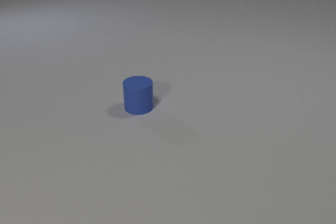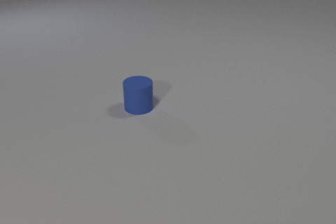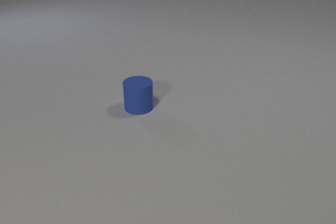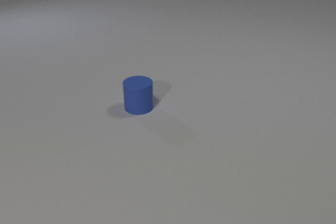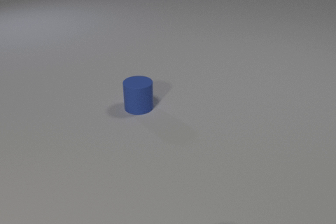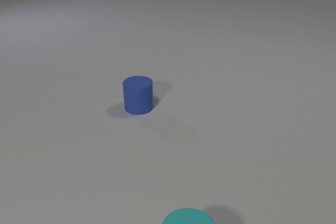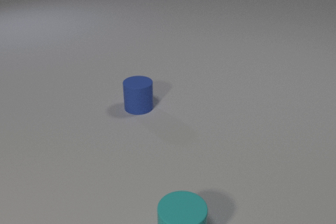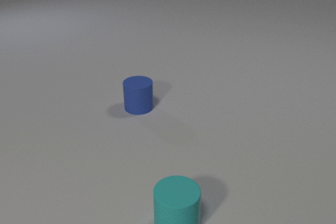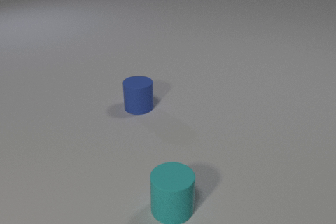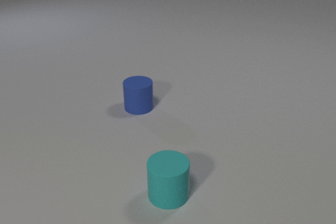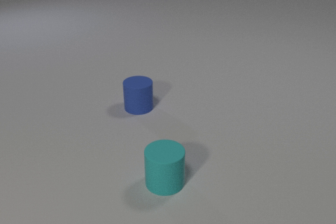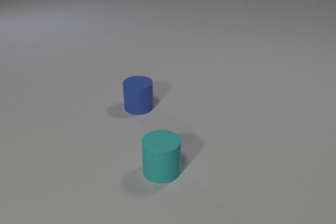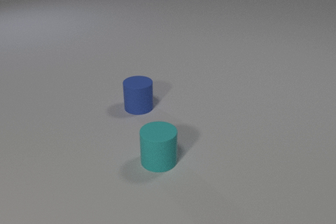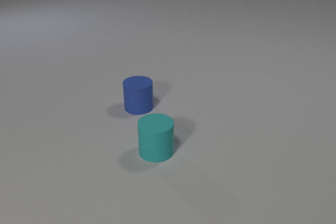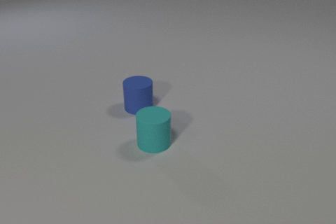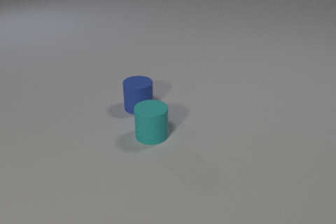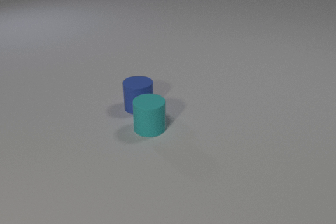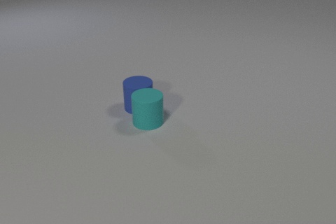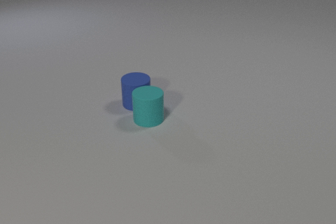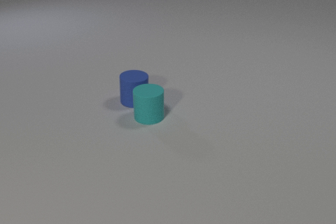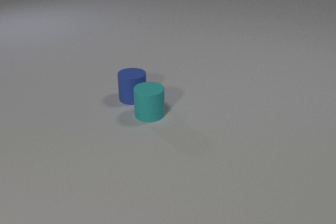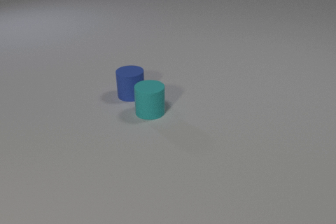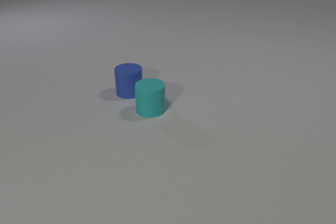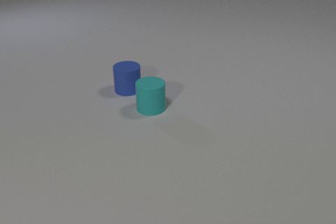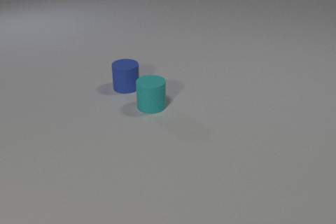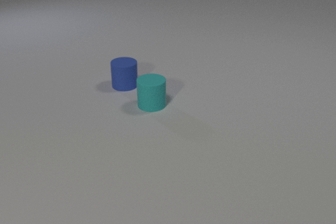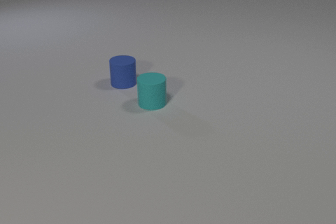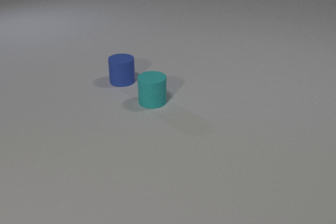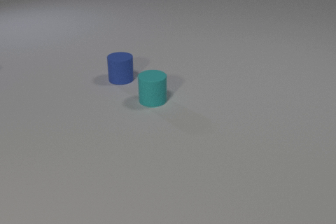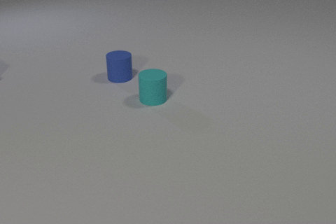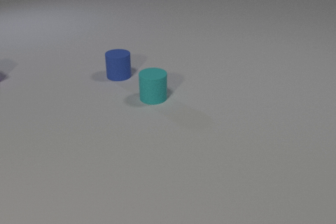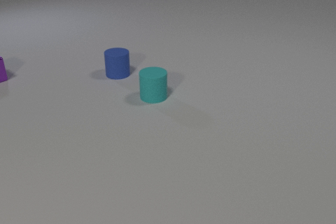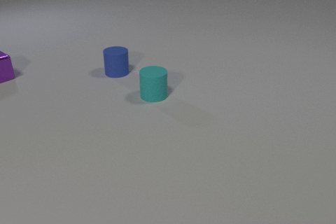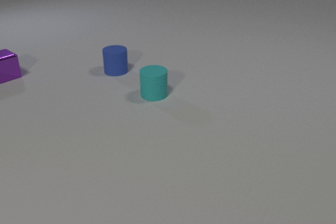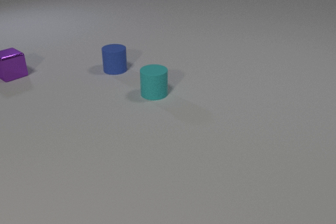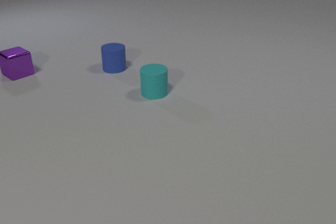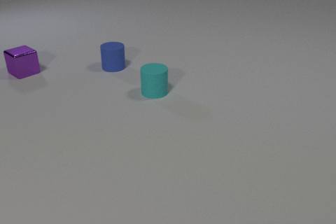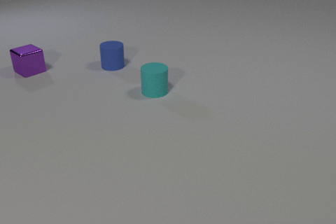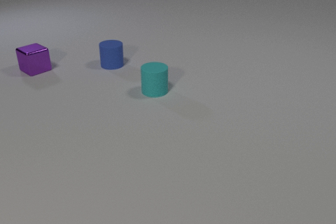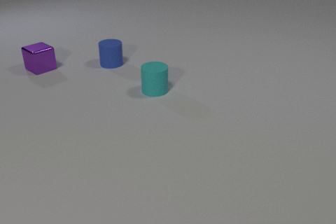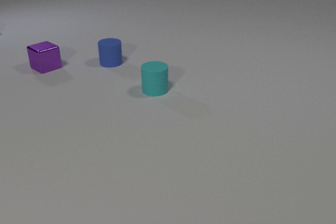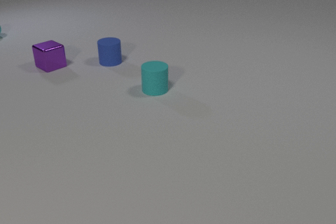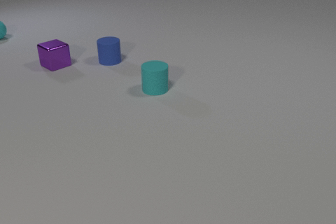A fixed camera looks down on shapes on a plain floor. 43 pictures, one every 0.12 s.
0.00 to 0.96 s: The cyan rubber cylinder comes in at the bottom edge, slides away from the camera.
0.96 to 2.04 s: The cyan rubber cylinder slides away from the camera. The cyan rubber cylinder and the blue rubber cylinder collide.
2.04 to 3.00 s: The cyan rubber cylinder slides away from the camera. The blue rubber cylinder slides away from the camera.
3.00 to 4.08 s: The cyan rubber cylinder slides away from the camera. The blue rubber cylinder slides away from the camera. The purple metal cube comes in at the left edge, slides to the right.
4.08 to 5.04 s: The cyan rubber cylinder slides away from the camera. The blue rubber cylinder slides away from the camera. The purple metal cube slides to the right. The cyan rubber sphere comes in at the left edge, rolls toward the camera and to the right.
What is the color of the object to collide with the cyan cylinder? blue.
What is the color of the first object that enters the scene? cyan.
Are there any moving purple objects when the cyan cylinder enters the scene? no.
